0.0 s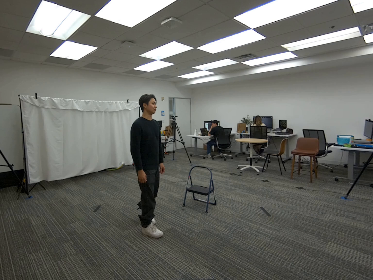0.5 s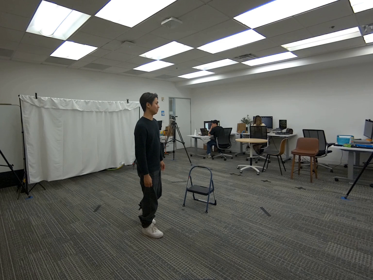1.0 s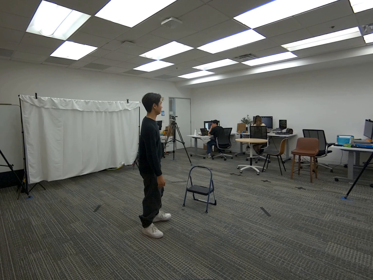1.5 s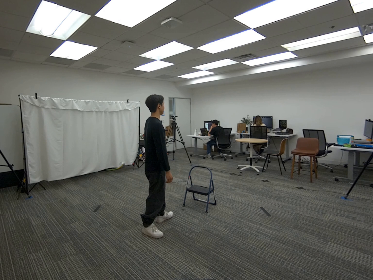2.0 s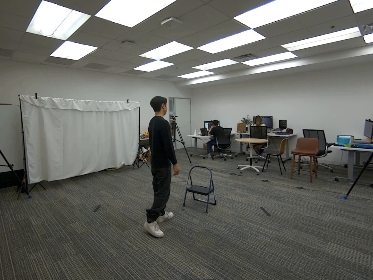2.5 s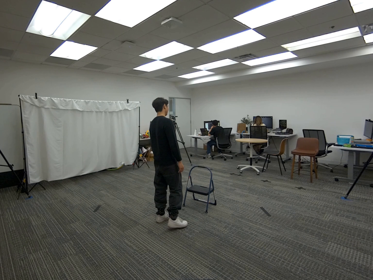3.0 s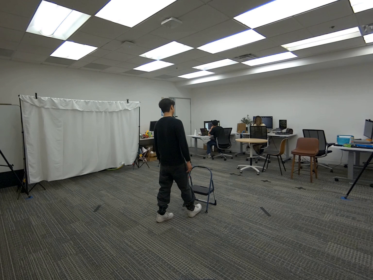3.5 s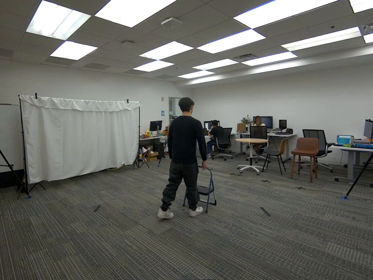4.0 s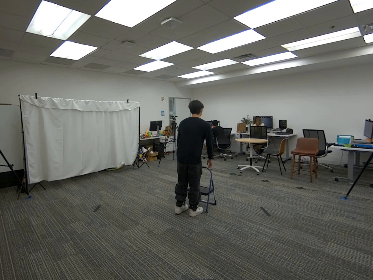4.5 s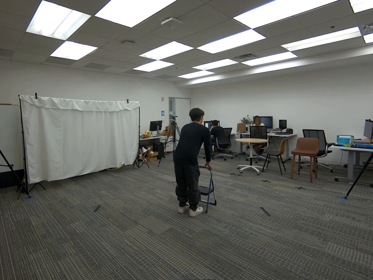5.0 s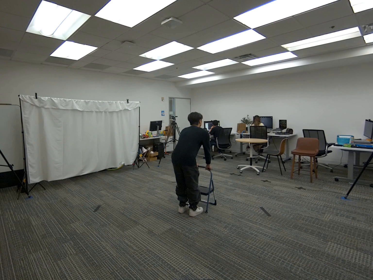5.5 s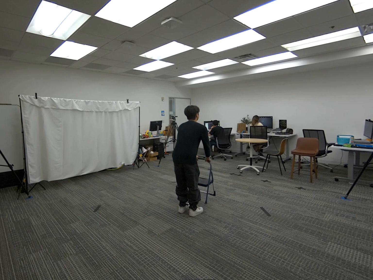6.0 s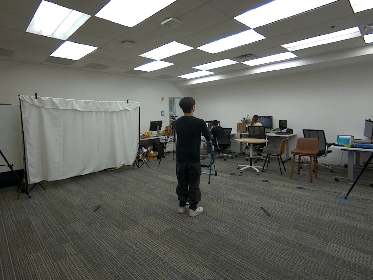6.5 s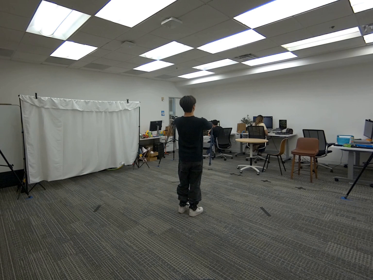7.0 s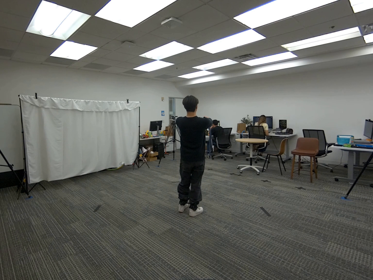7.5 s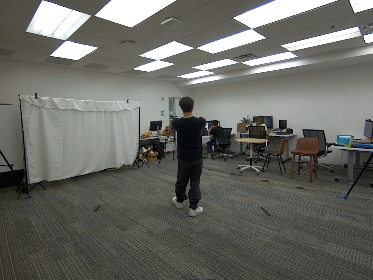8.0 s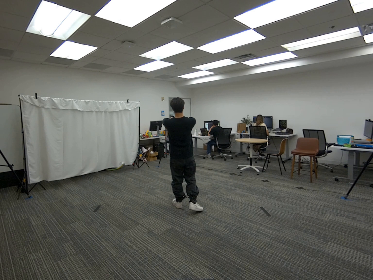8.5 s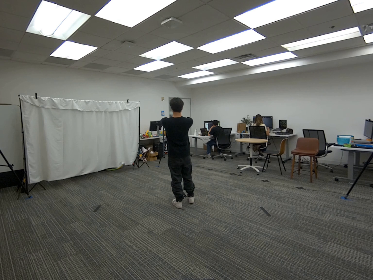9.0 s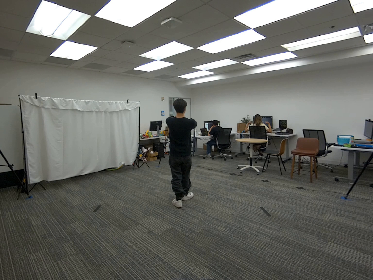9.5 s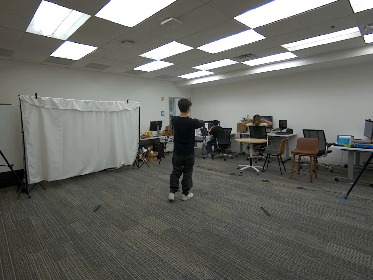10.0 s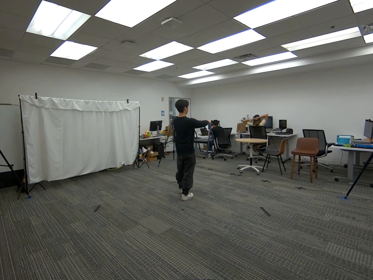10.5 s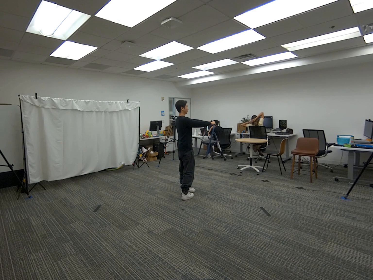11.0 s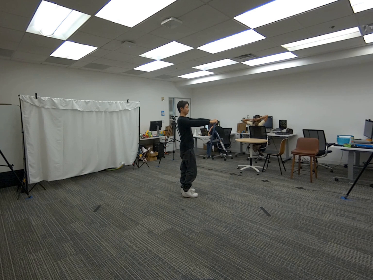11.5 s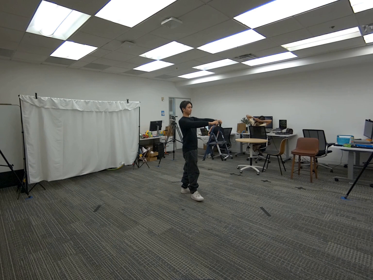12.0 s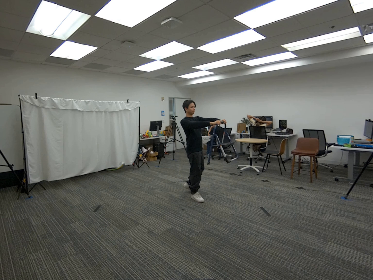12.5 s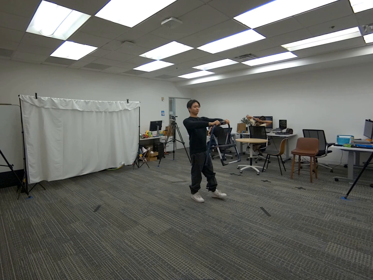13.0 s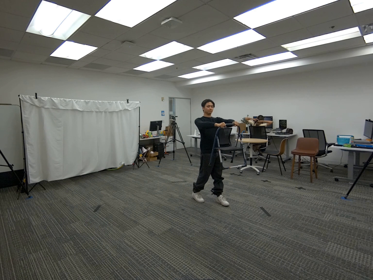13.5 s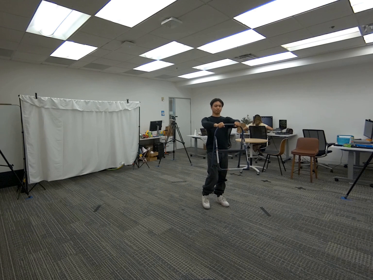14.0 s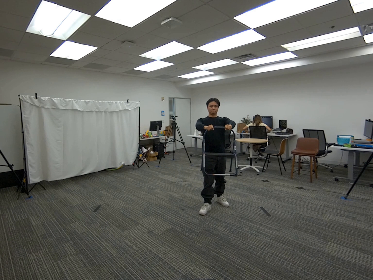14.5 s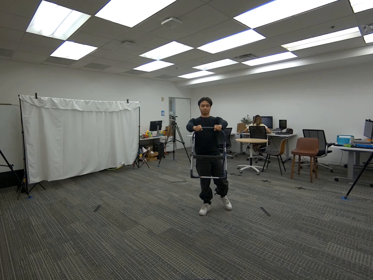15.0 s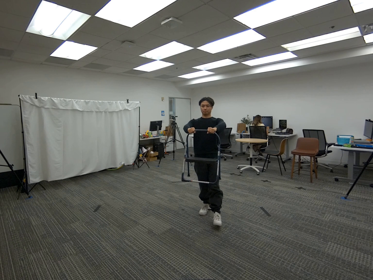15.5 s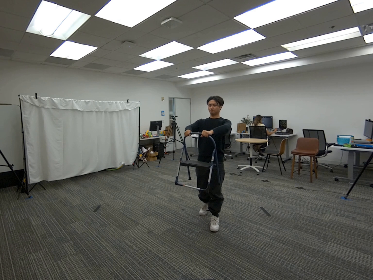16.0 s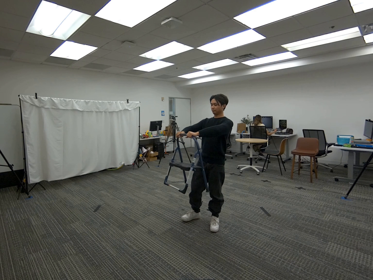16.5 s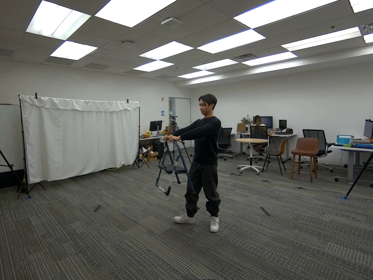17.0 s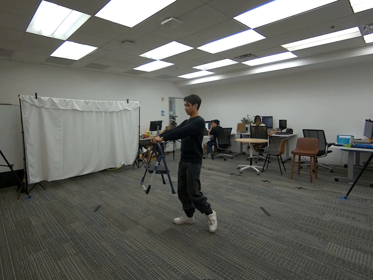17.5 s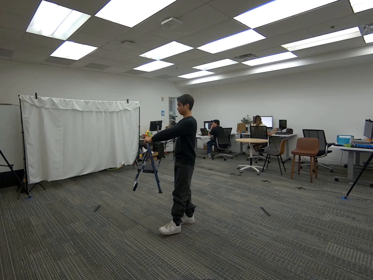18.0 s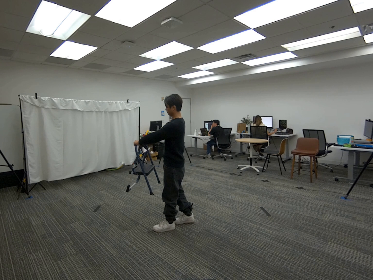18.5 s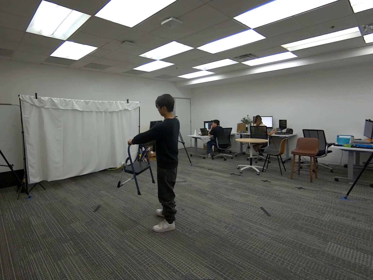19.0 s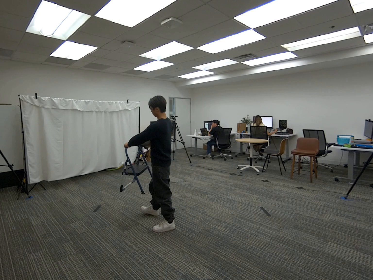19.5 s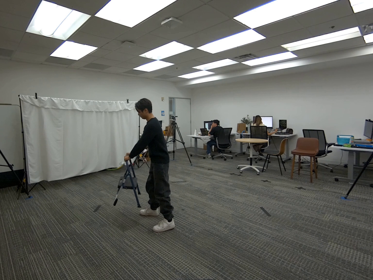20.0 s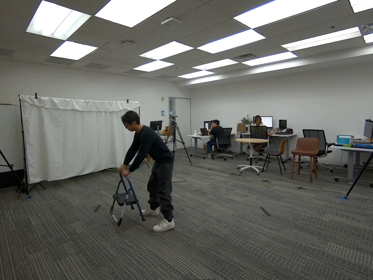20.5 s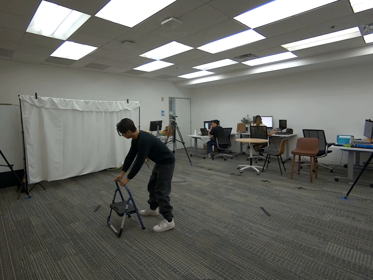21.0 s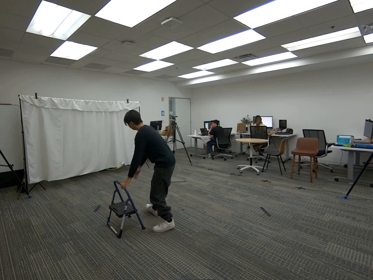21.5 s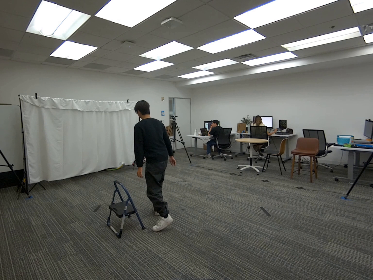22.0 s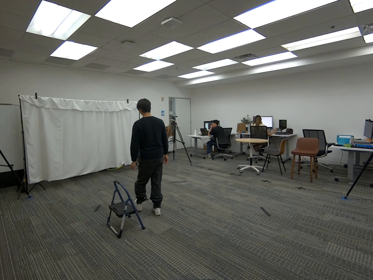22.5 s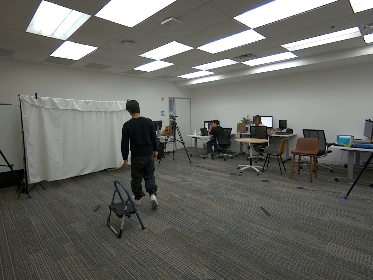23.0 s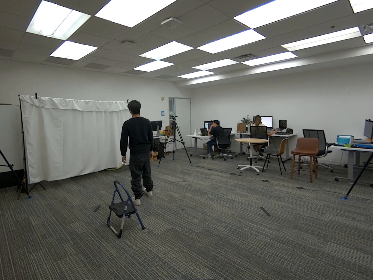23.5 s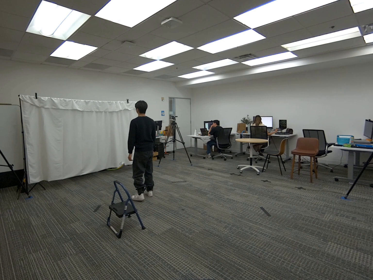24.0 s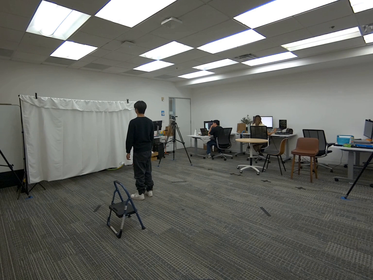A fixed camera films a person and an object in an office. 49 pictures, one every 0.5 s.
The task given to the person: Walk over to the step ladder. Grasp the handle with both hands and hold it in front of you, walking around the bounding area until end of sequence. Put the ladder back on the floor when finished.
